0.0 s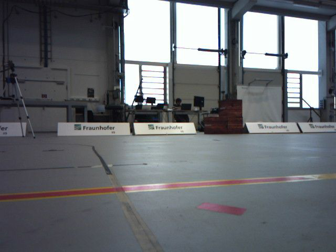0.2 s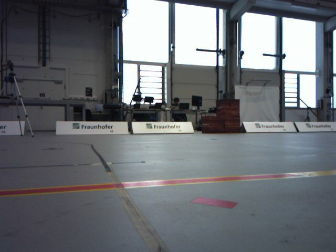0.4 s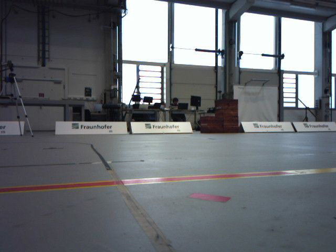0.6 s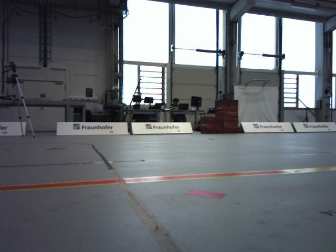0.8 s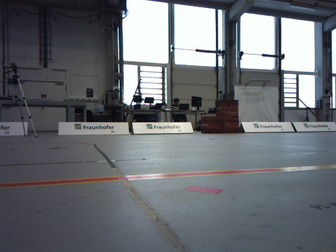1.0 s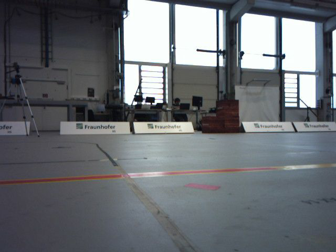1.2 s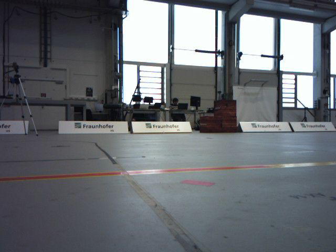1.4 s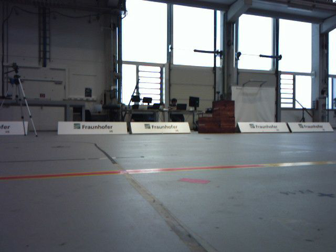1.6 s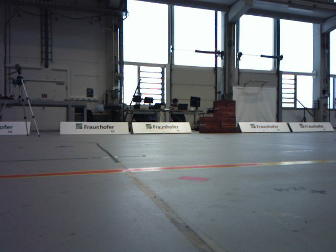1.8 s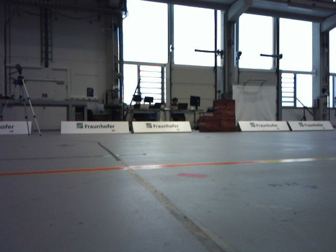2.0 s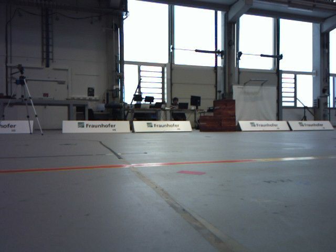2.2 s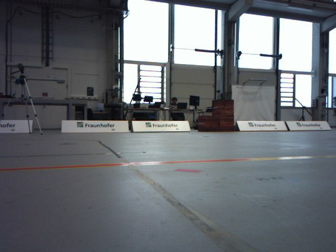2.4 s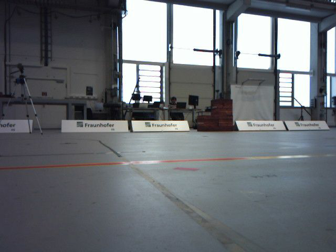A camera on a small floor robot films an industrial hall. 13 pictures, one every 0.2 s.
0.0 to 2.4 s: The camera travels backward, about 0.5 m, so what stands in front gets smaller.
The film runs backward here.
